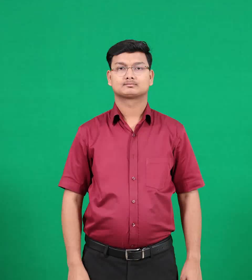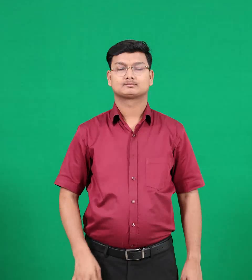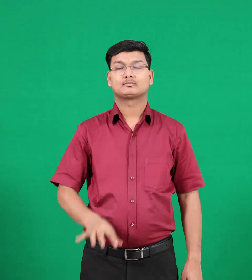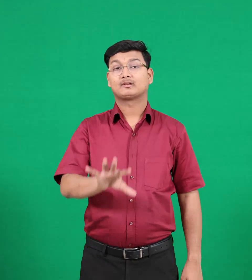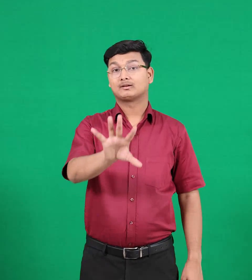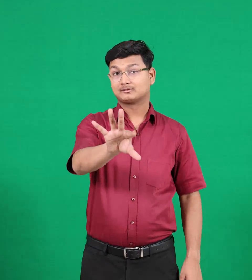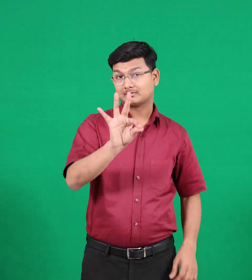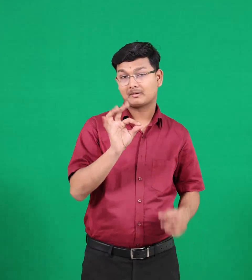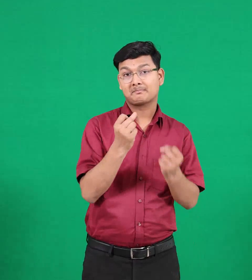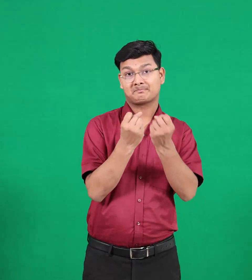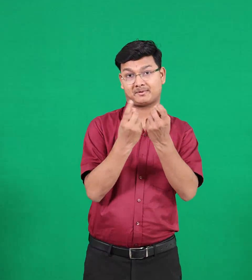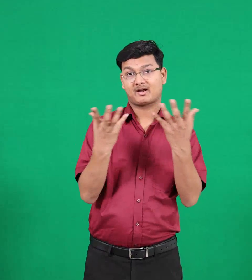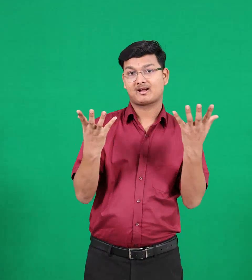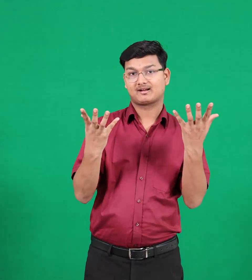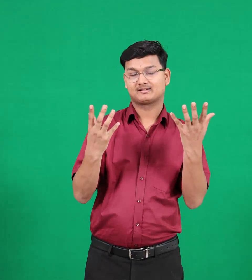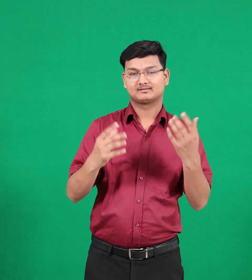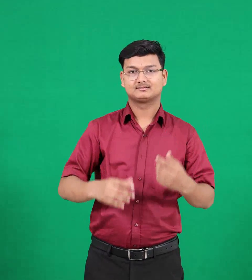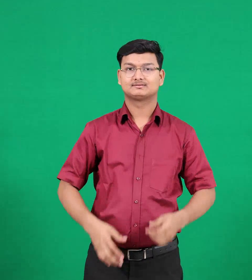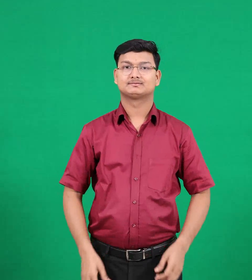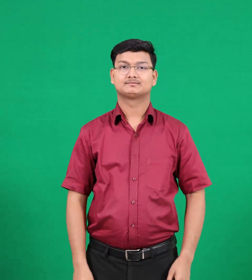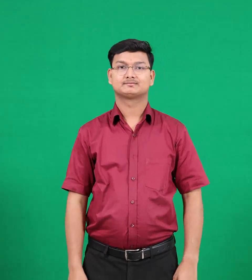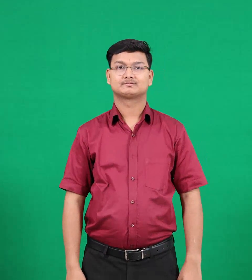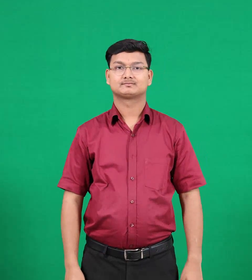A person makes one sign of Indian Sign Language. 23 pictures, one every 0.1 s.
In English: chooses
